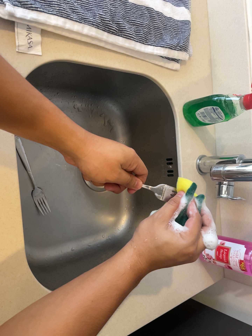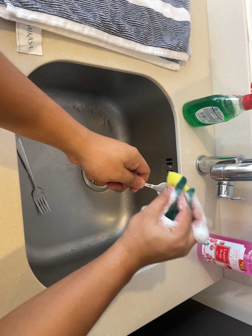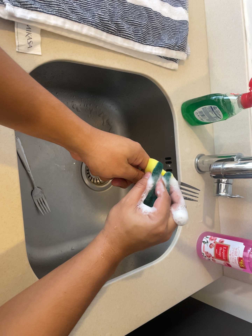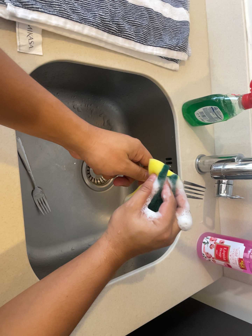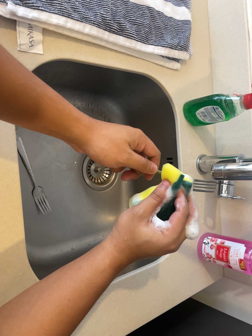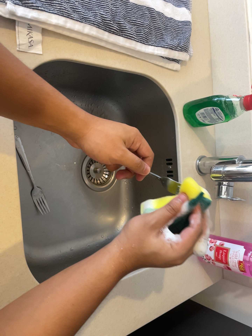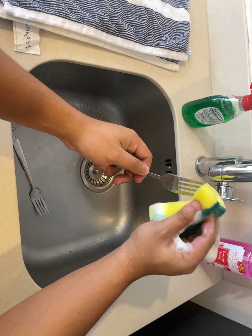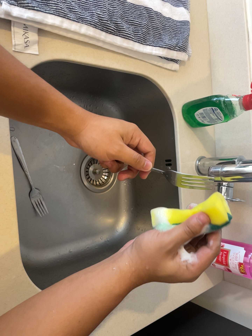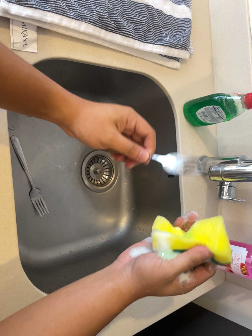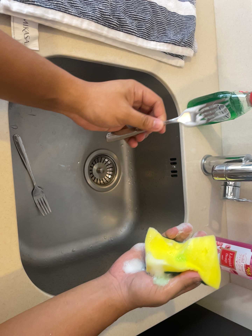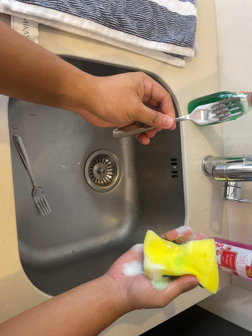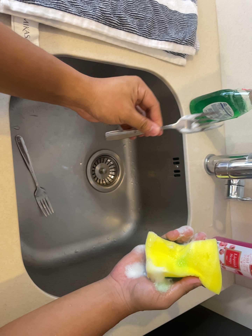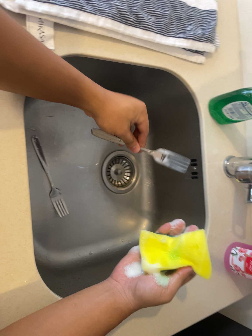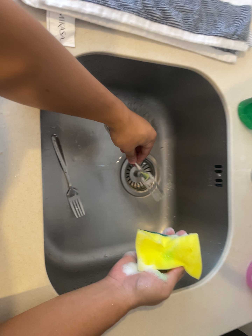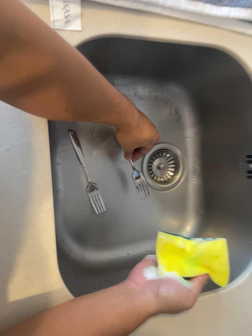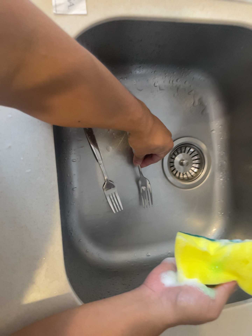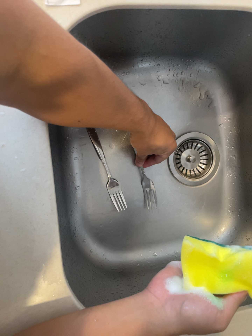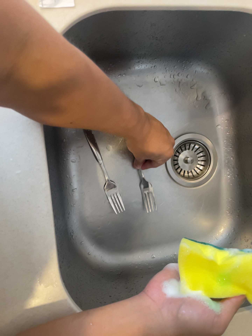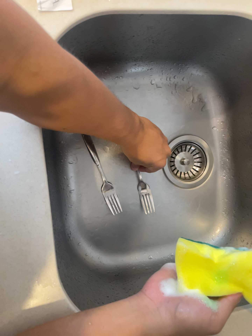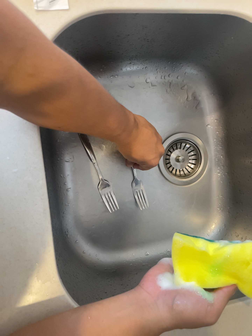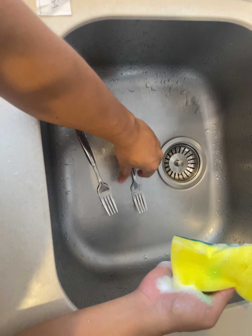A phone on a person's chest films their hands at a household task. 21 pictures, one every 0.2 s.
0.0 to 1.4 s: The camera keeps its place and its aim.
1.4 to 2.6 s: The camera swings to its left by about 10 degrees, and the scene slides to the right. It travels forward, about 6 cm, so what stands in front looms larger.
2.6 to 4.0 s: The camera swings to its left by about 15 degrees, and the scene slides to the right. It travels forward and to its right, about 10 cm, so what stands in front looms larger.
The film runs forward here.
